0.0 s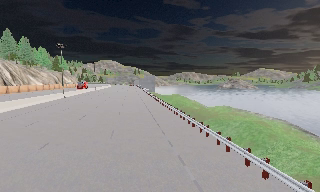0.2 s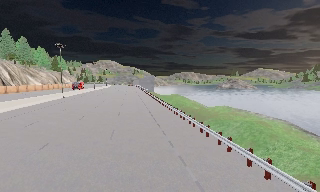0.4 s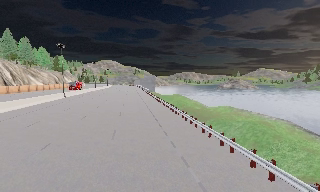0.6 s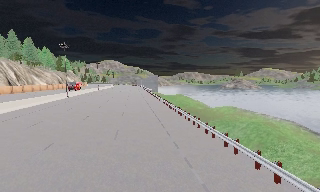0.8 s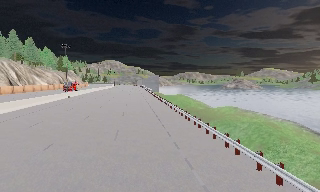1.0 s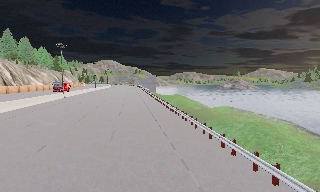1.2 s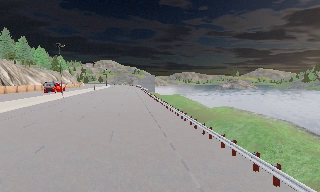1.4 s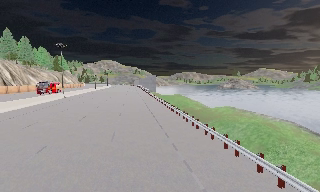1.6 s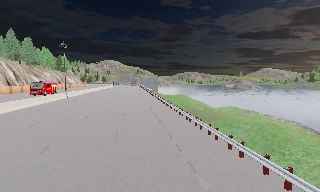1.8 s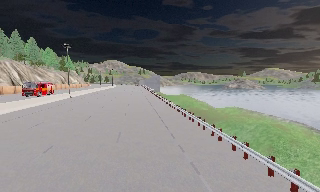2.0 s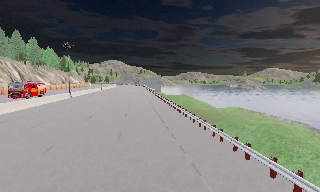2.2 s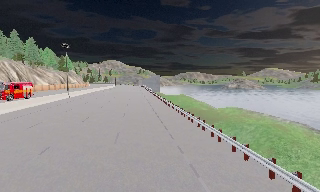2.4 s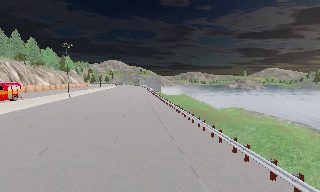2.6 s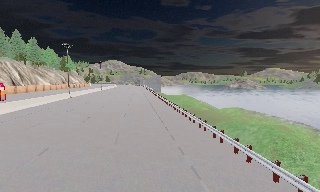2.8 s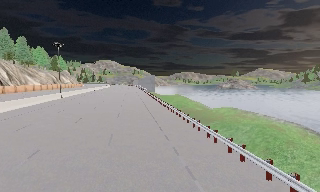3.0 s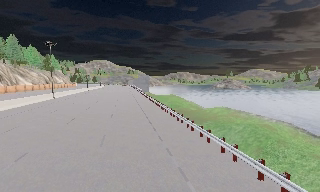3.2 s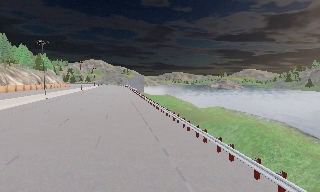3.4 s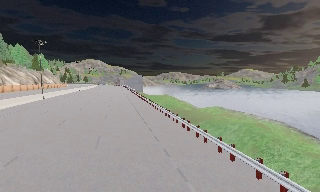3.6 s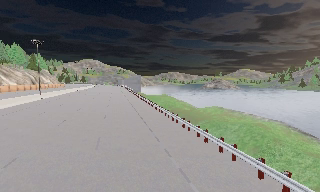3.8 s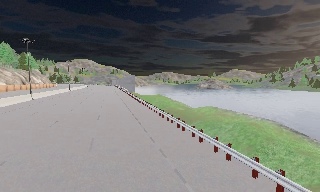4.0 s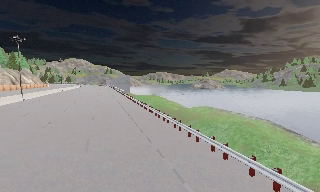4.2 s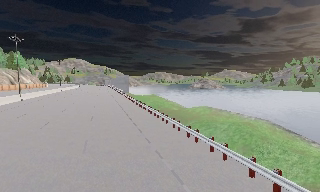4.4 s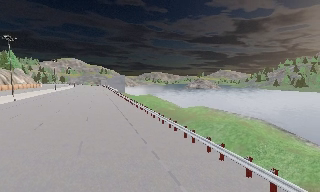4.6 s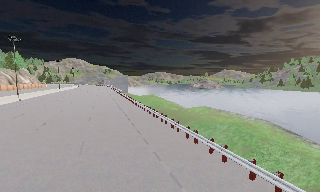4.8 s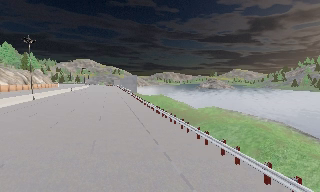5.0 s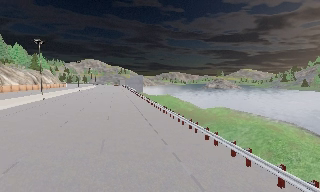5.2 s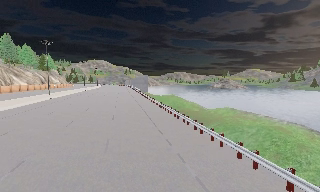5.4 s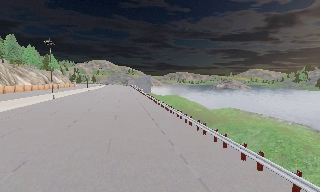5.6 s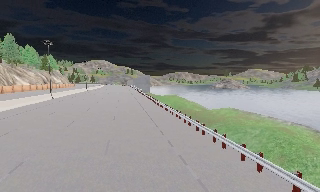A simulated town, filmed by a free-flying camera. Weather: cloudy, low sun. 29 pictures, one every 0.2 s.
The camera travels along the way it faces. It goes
forward.
0.0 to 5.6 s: The camera travels forward and to its left, about 2 m, so what stands in front looms larger.
The film runs forward here.
